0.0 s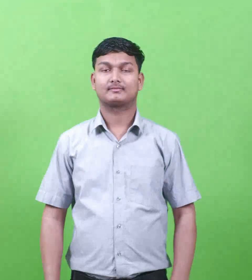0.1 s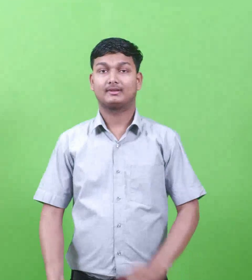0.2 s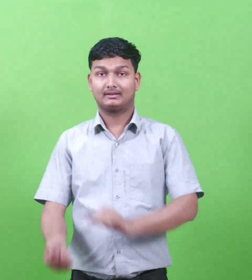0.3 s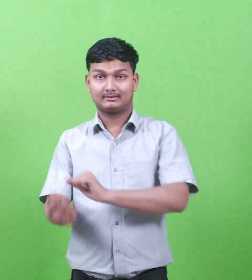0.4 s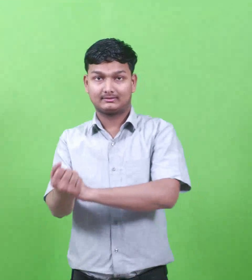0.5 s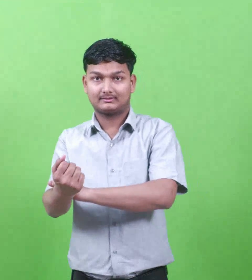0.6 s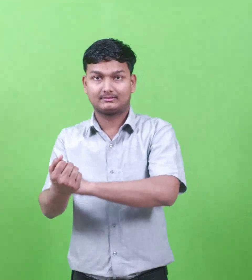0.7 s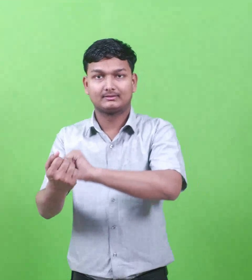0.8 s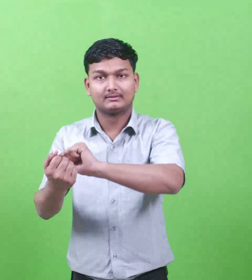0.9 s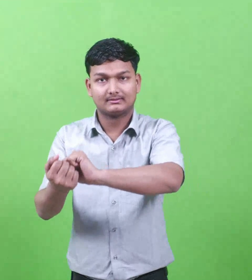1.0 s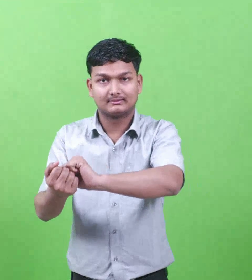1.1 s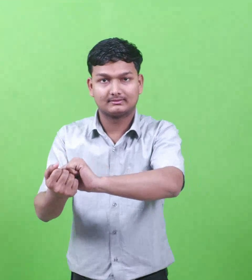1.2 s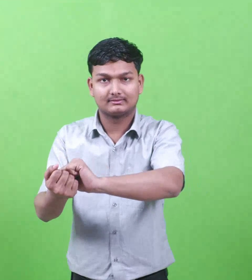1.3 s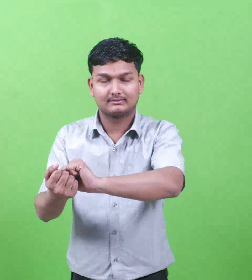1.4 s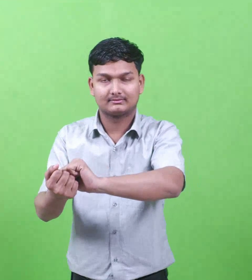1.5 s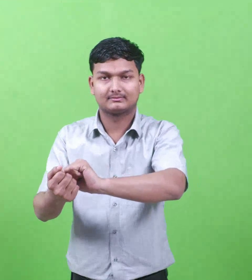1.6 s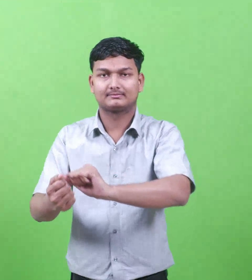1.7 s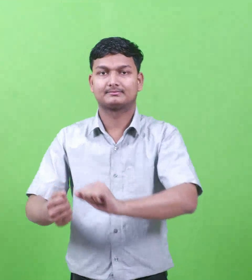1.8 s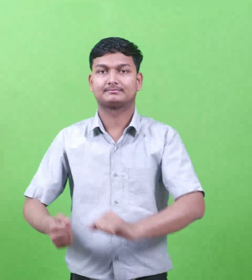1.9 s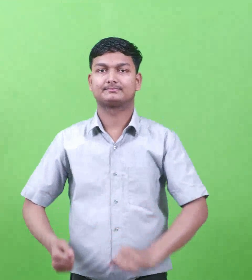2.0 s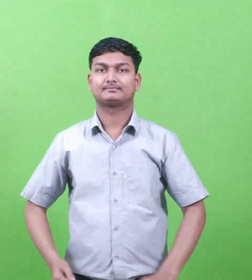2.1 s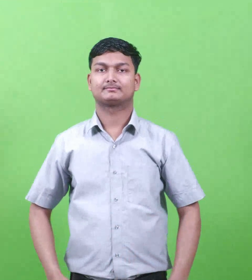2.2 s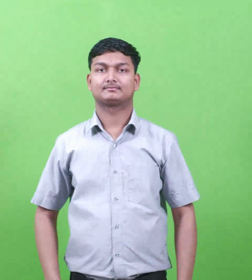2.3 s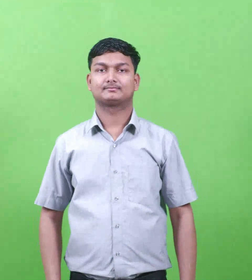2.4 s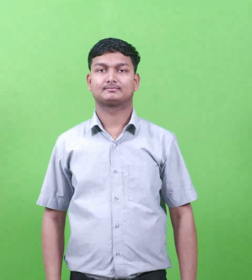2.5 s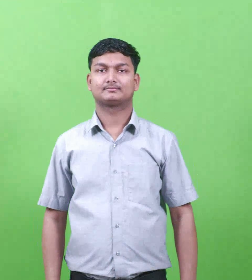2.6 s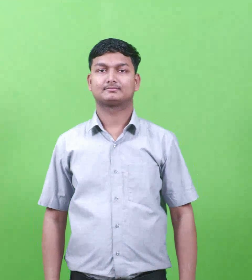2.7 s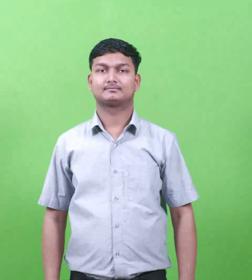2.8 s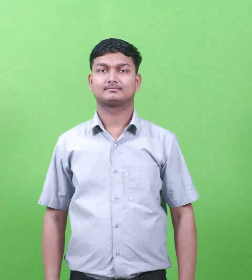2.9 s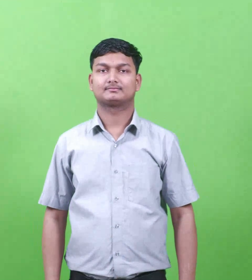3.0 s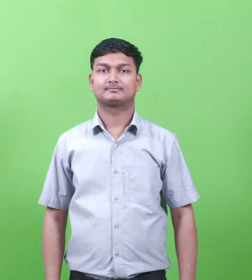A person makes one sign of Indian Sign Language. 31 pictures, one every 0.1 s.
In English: naaman
